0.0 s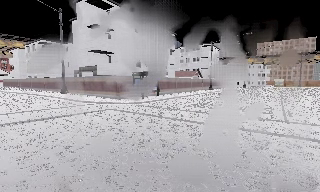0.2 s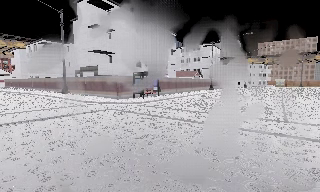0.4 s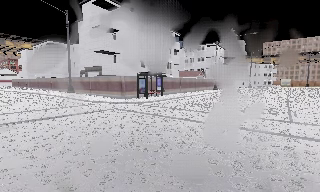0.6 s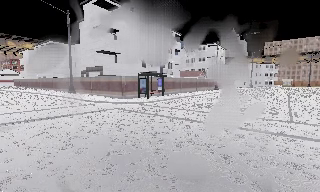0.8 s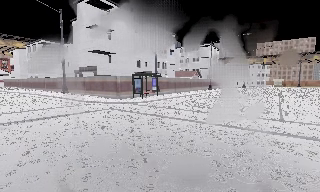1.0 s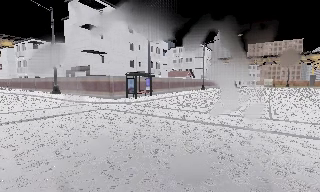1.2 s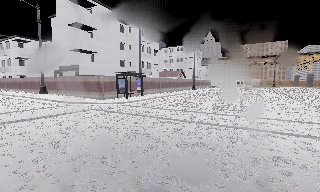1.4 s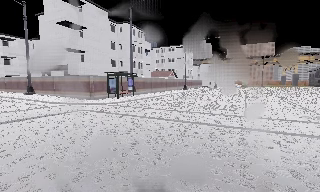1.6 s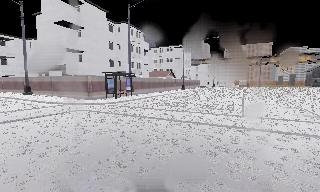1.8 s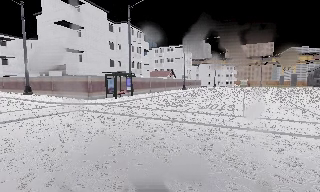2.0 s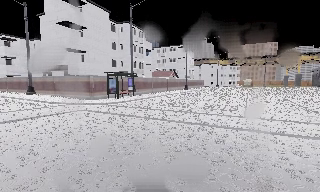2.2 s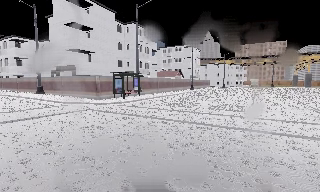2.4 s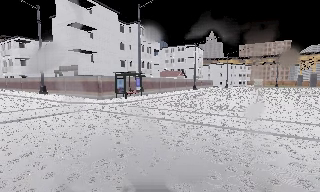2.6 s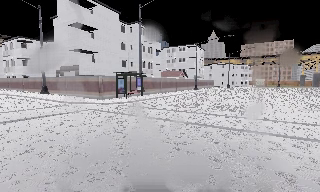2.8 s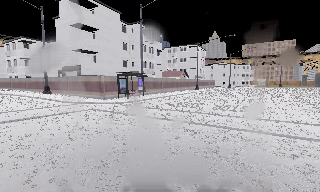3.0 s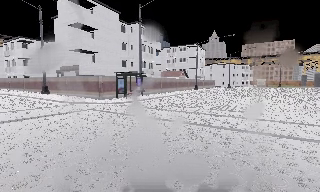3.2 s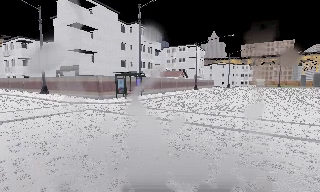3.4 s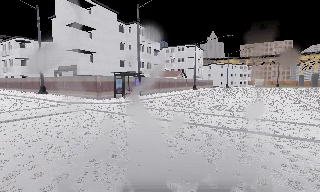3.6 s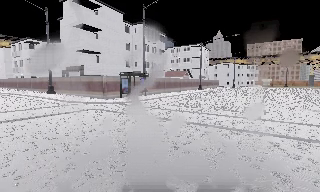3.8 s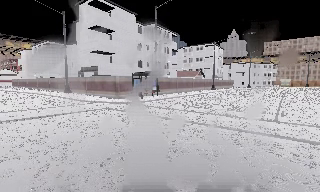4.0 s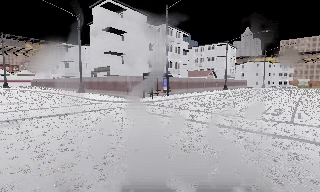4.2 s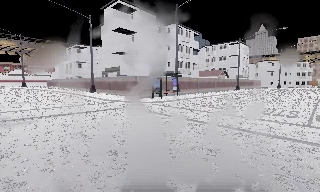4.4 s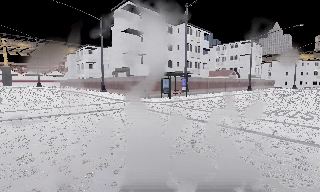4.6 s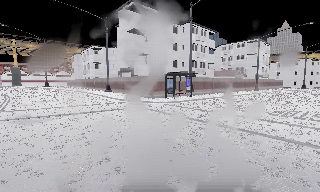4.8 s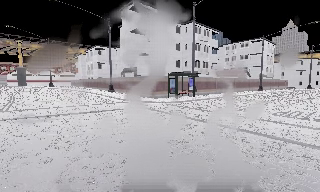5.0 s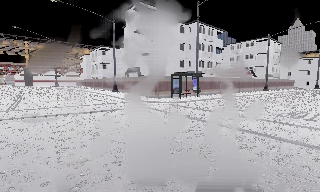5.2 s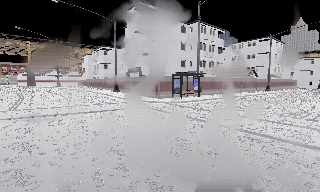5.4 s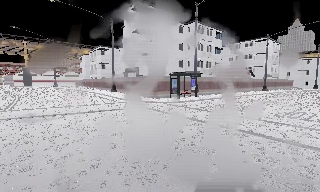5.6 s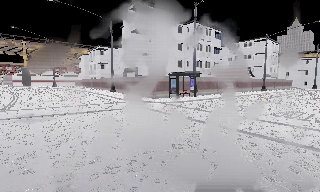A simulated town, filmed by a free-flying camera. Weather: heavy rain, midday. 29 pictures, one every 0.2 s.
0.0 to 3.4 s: The camera travels to its right, about 0.5 m, so close, fixed things drift to the left.
3.4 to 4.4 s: The camera swings to its left by about 15 degrees, and the scene slides to the right.
4.4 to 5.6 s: The camera travels to its right, about 0.5 m.
The film runs backward here.
